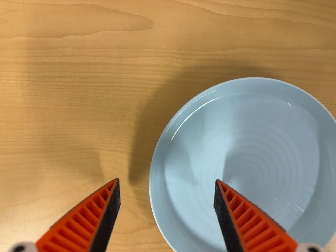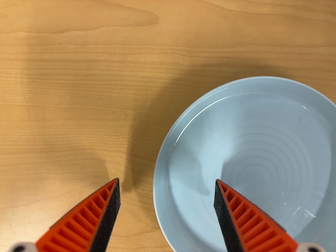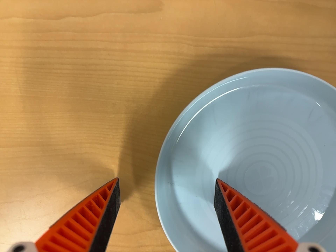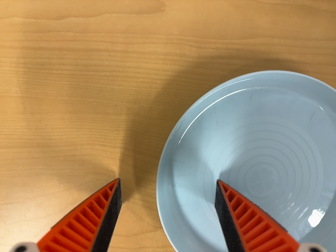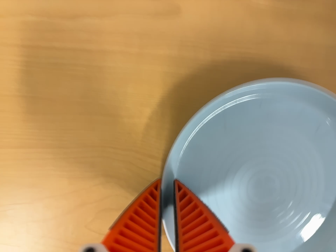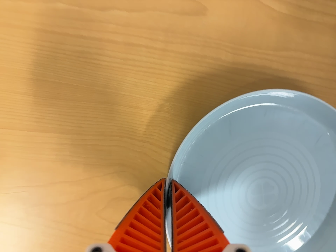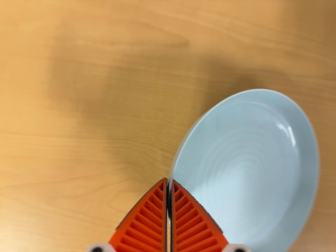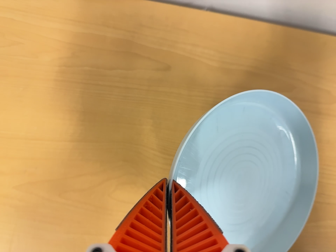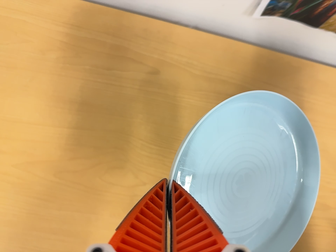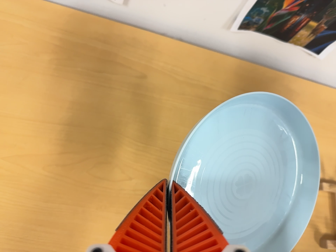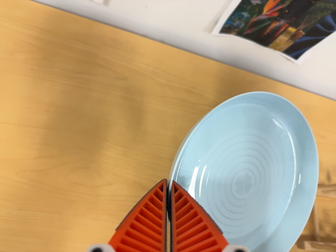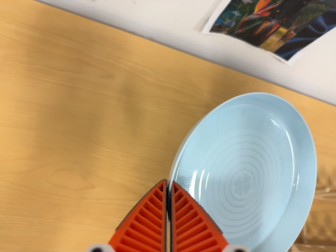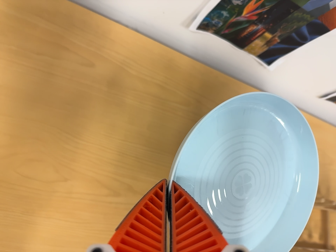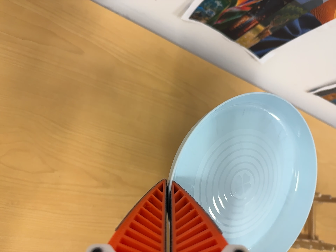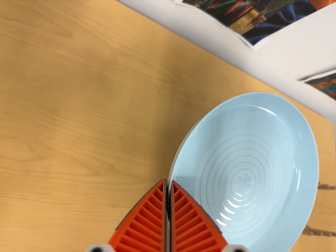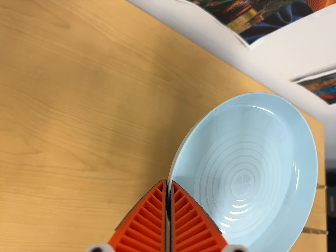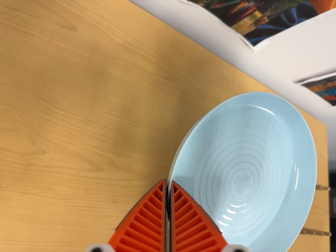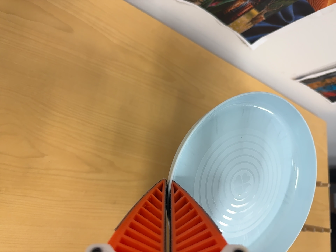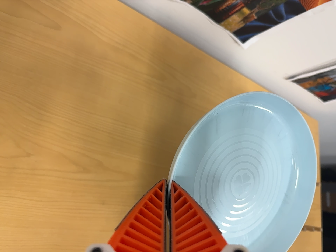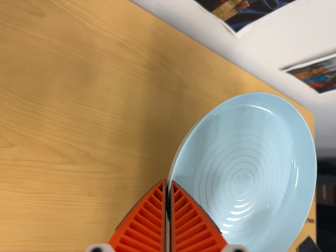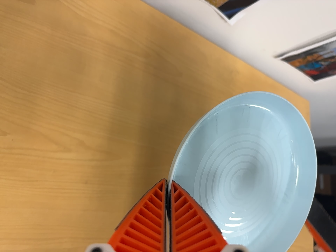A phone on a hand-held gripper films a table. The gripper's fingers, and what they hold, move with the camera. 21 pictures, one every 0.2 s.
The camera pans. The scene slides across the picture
to the left.
0.0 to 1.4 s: The camera travels backward and toward the bottom of its view, about 14 cm, so what stands in front gets smaller. Its aim tips toward the top of its view by about 10 degrees.
1.4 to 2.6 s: The camera swings to its right by about 20 degrees, and the scene slides to the left. It travels toward the bottom of its view and backward, about 8 cm. It rolls about its line of sight by about 10 degrees, and the scene rotates clockwise.
2.6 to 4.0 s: The camera shifts only a little, or ends up much as it began.
The film runs forward here.
